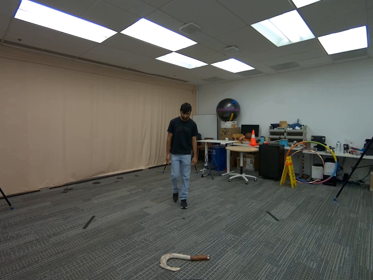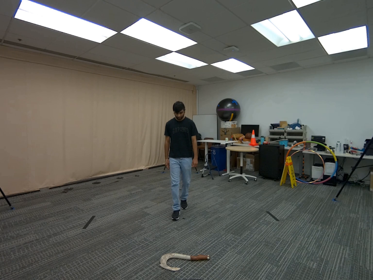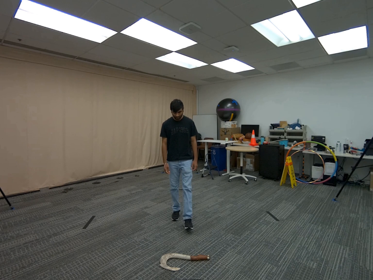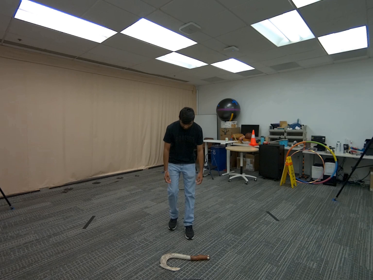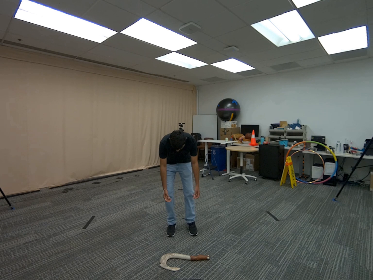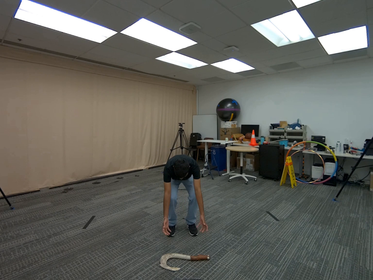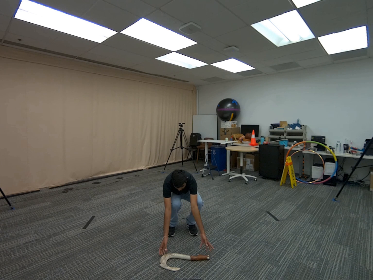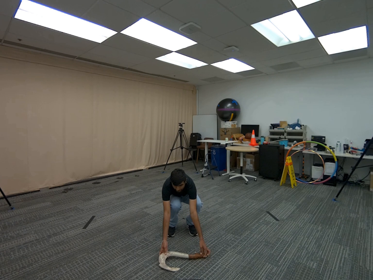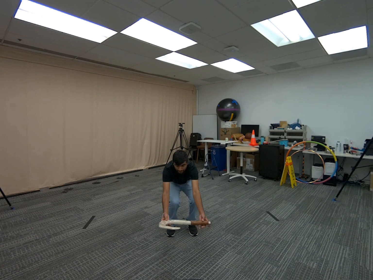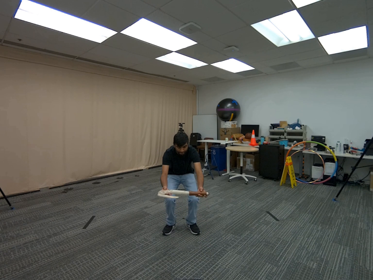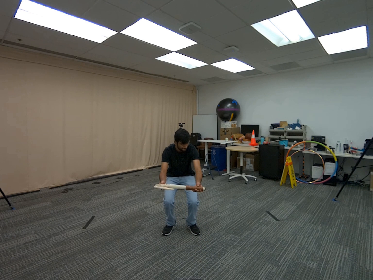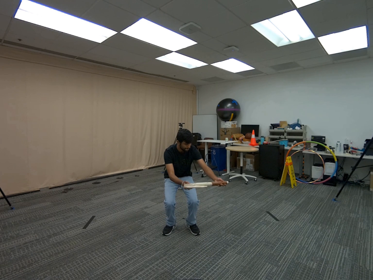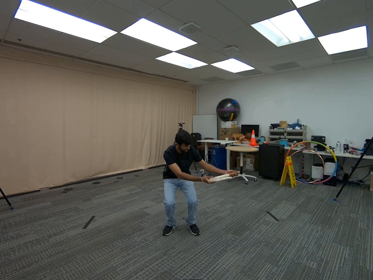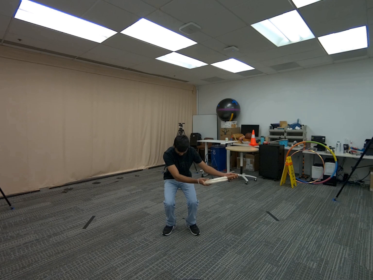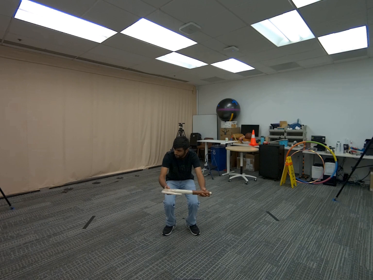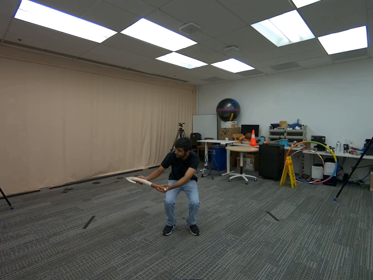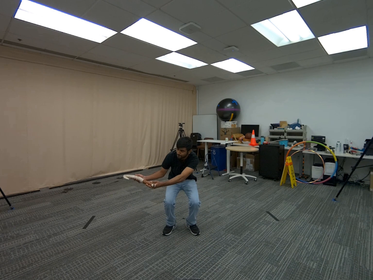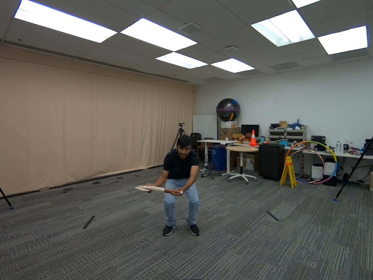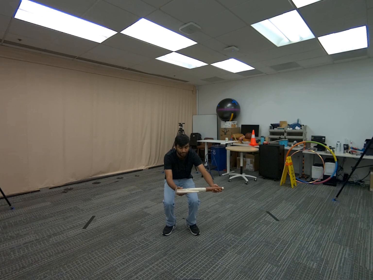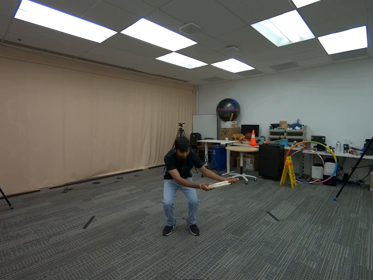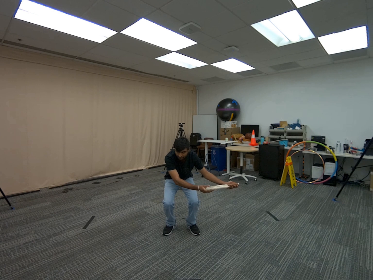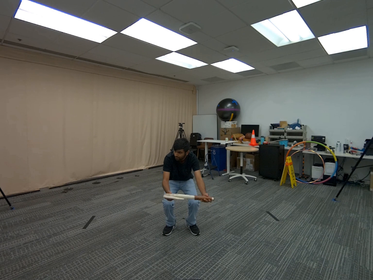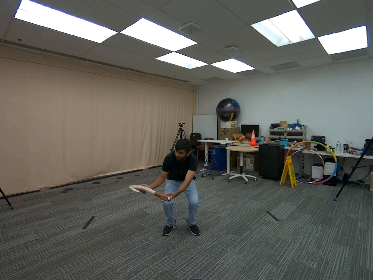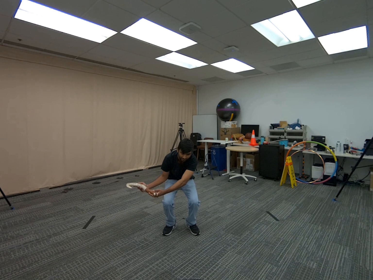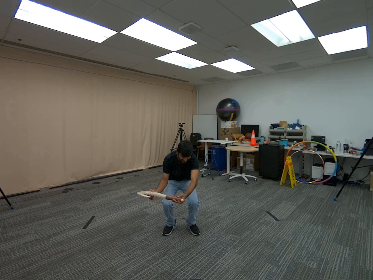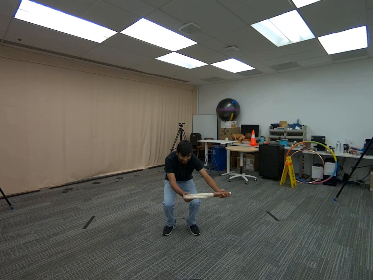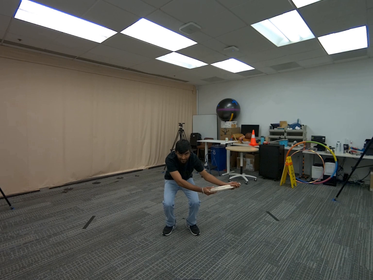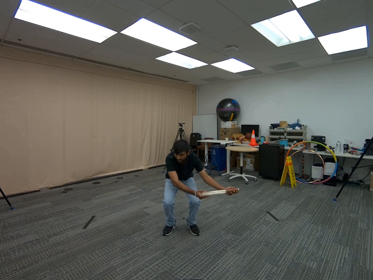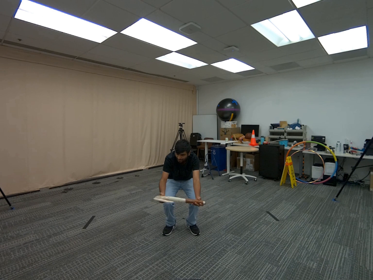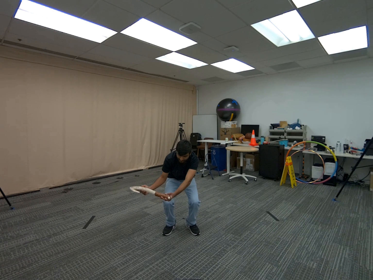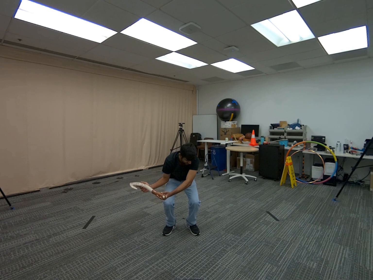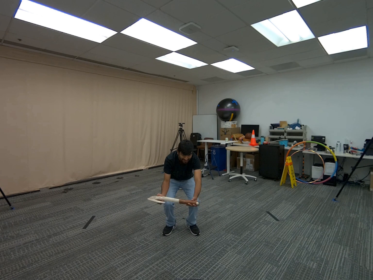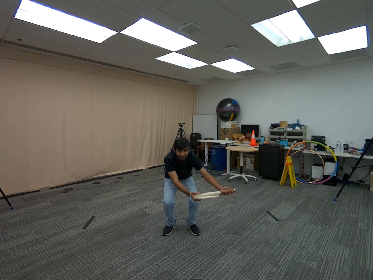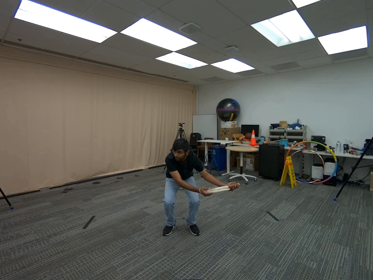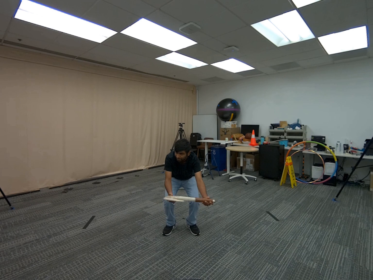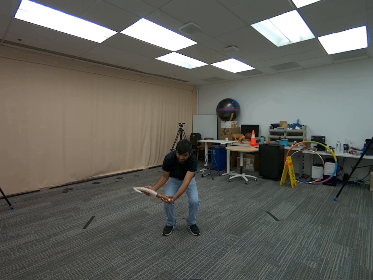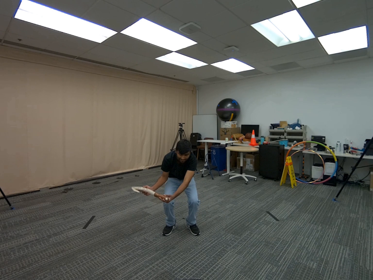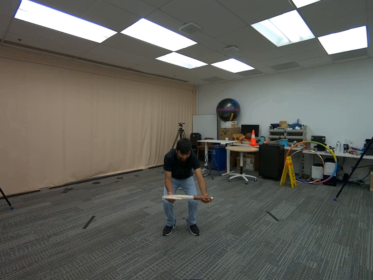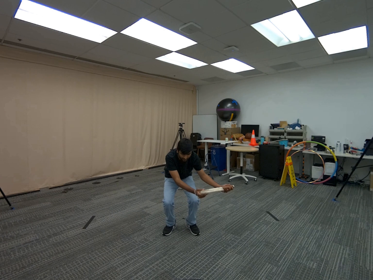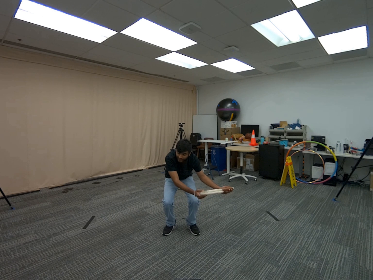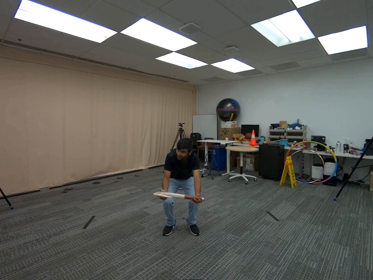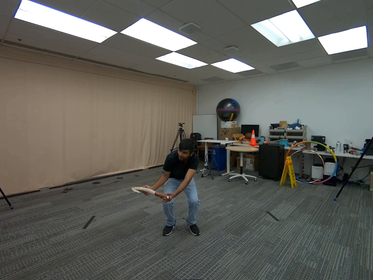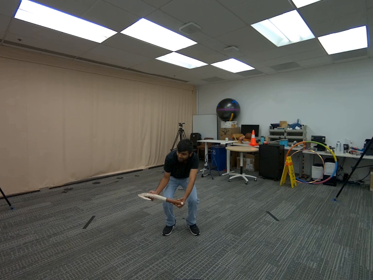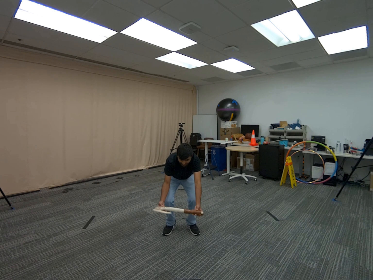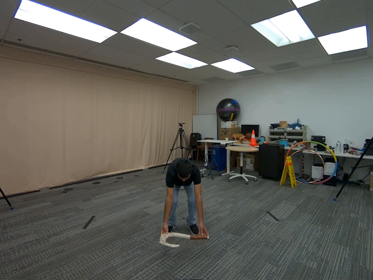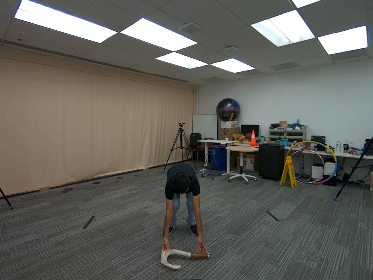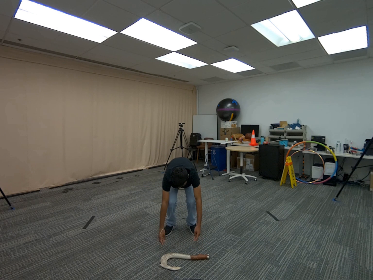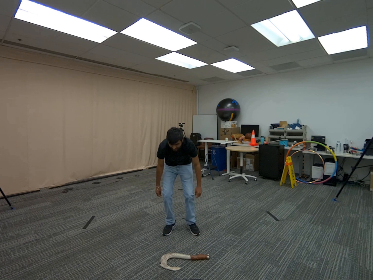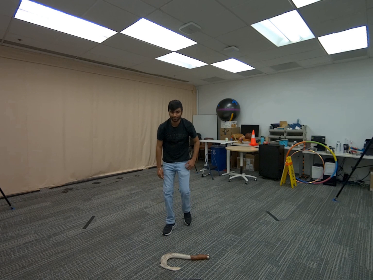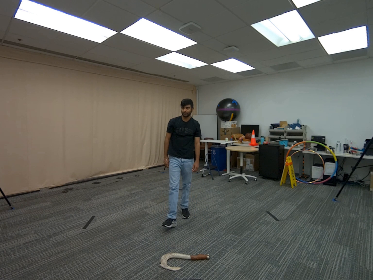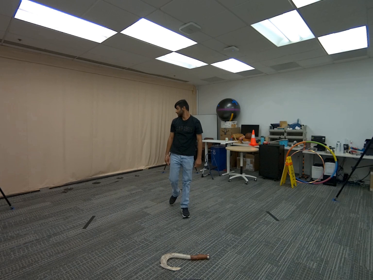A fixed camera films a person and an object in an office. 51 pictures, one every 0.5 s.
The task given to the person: Walk over to the Big Fish Hook on the ground and pick up the Big Fish Hook using both hands and in a squat position proceed to slide the Big Fish Hook horizontally infront of you. Hold for ~15sec and place the hook on the ground when complete.
